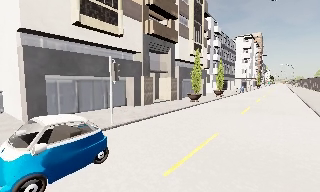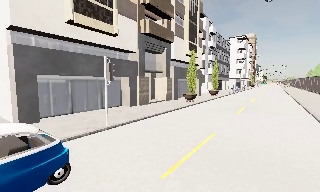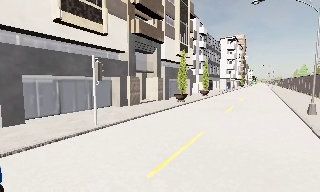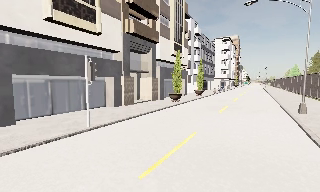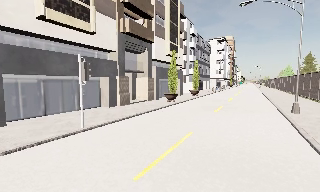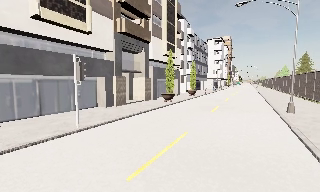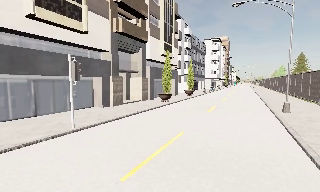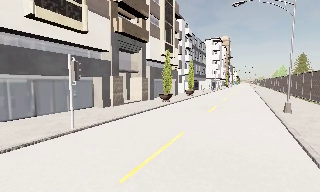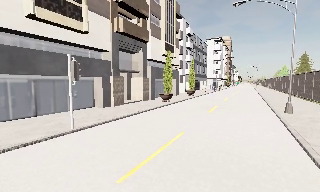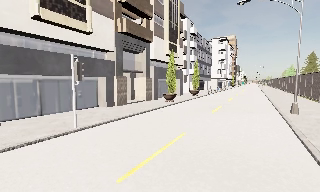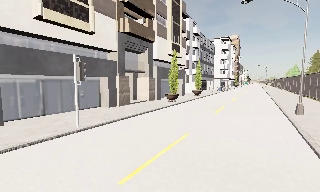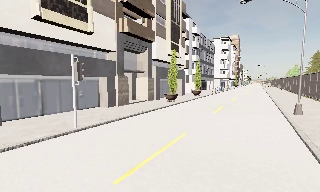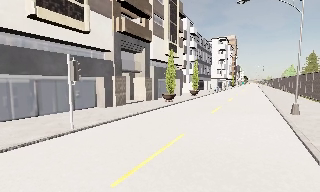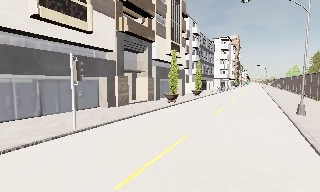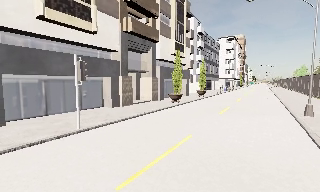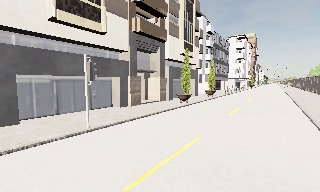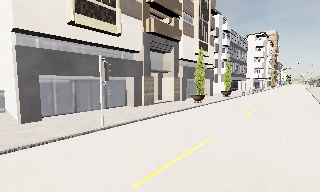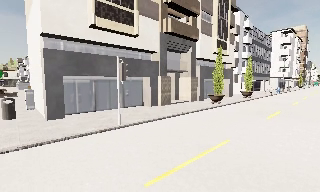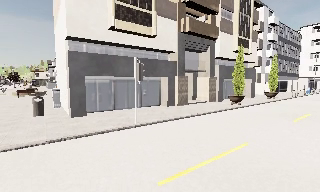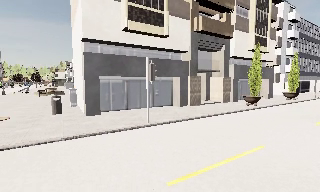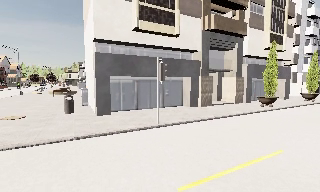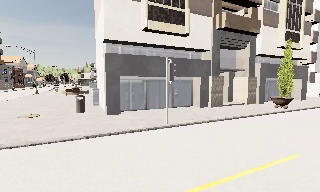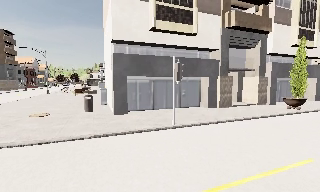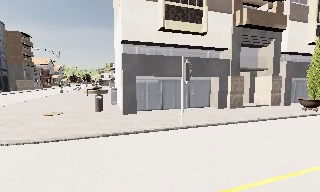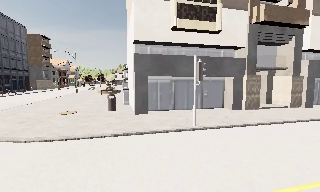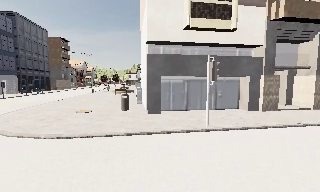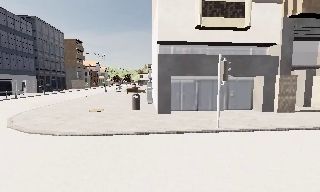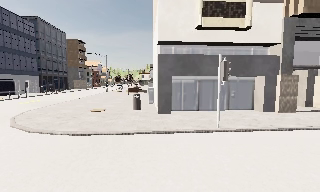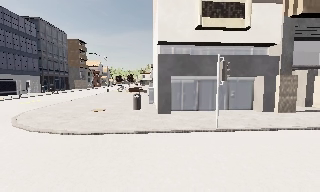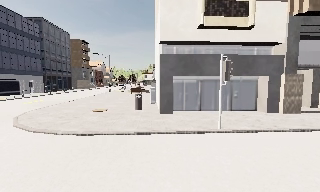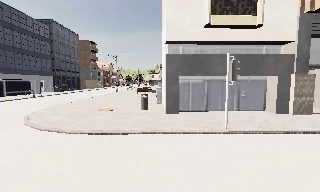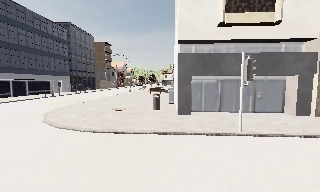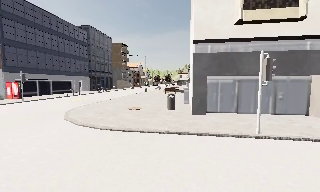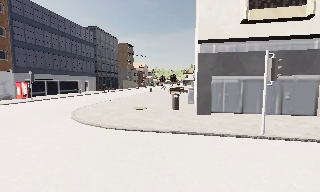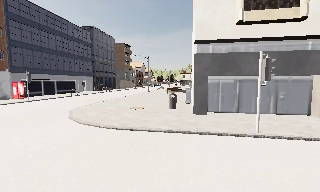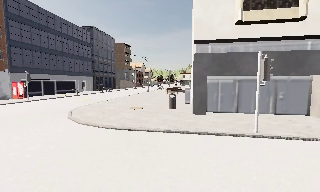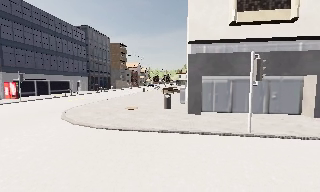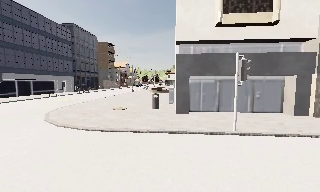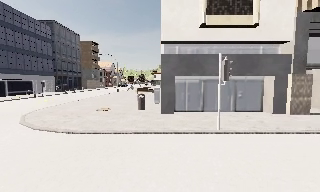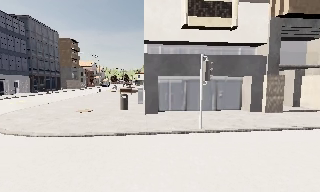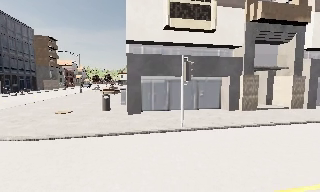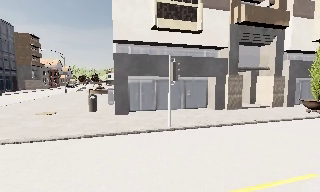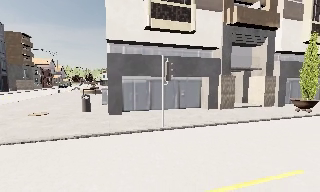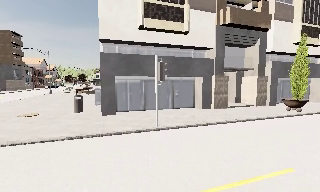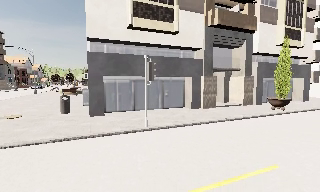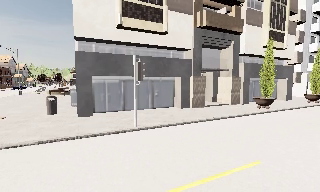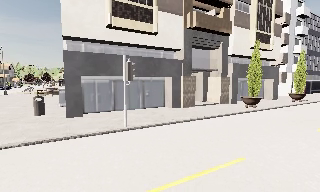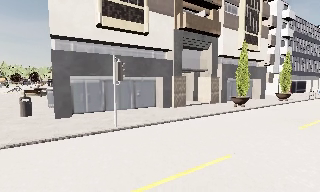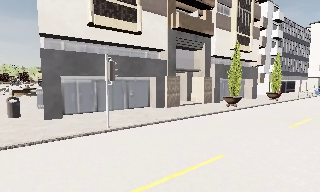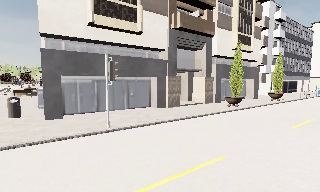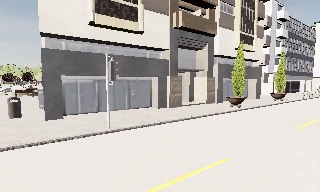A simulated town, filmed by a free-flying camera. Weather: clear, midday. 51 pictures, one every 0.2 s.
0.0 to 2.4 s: The camera travels to its right, about 1 m, so close, fixed things drift to the left.
2.4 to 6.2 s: The camera swings to its left by about 65 degrees, and the scene slides to the right. It travels to its right and forward, about 1 m.
6.2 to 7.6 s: The camera shifts only a little, or ends up much as it began.
7.6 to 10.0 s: The scene slides to the left, as the camera pans about 35 degrees to its right. It travels to its right, about 0.5 m, so close, fixed things drift to the left.
The film runs forward here.
